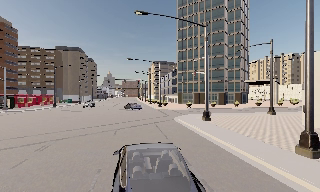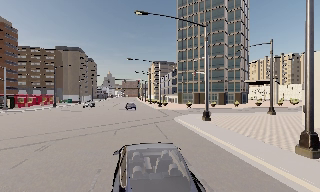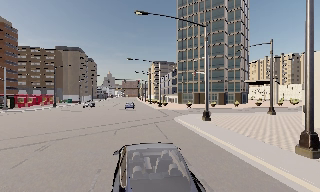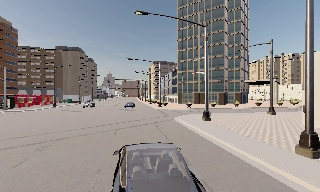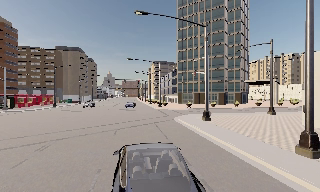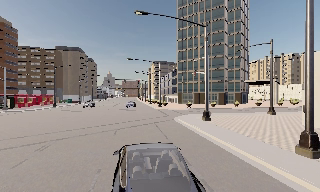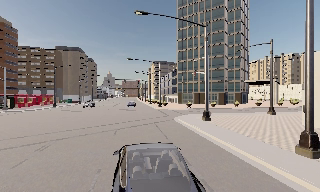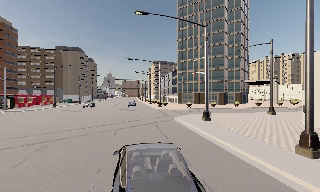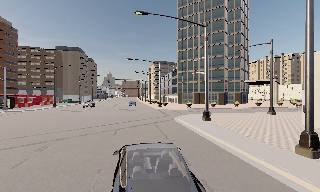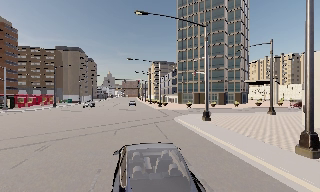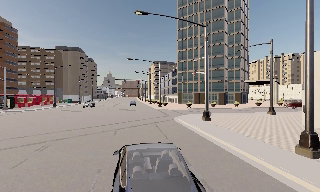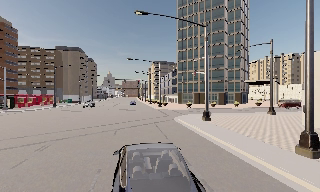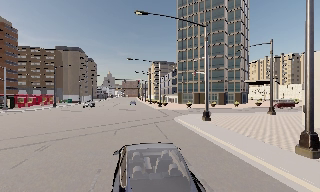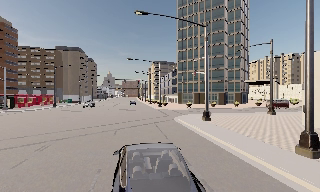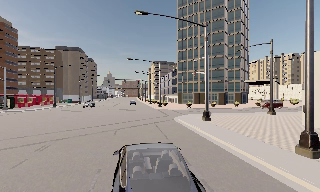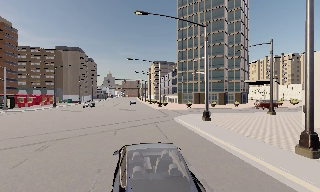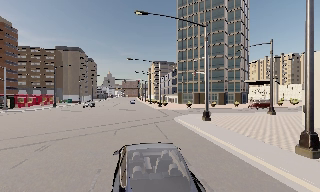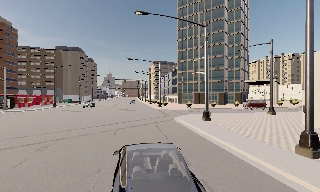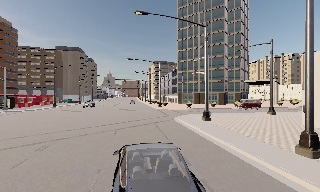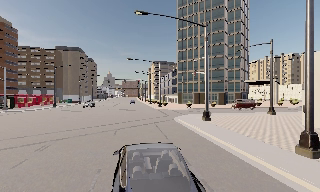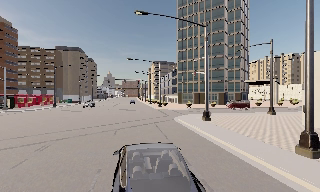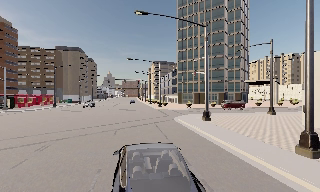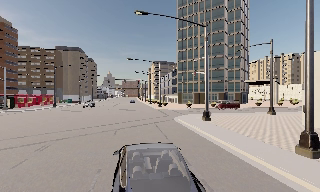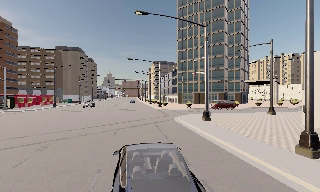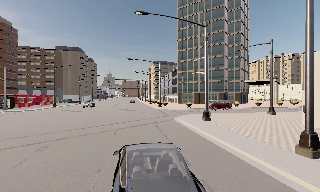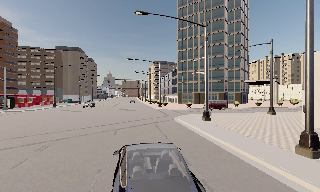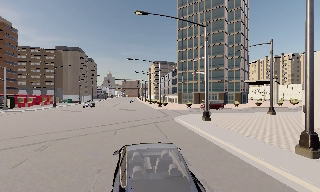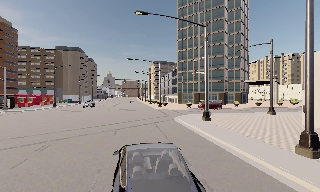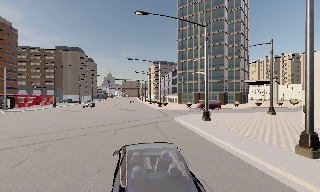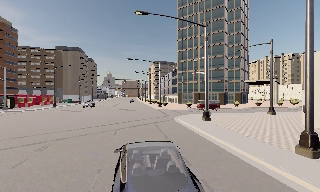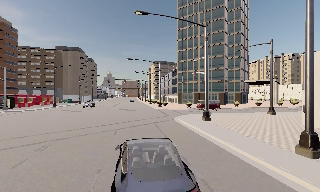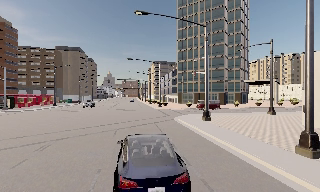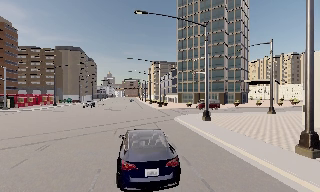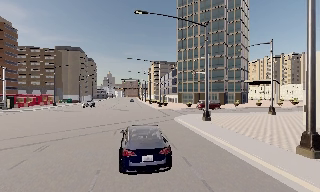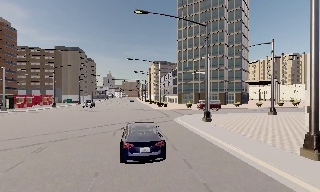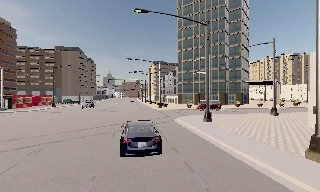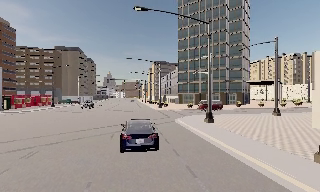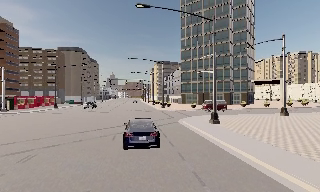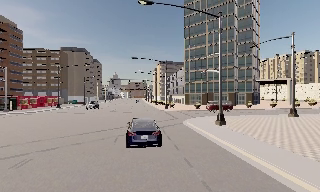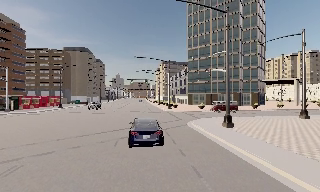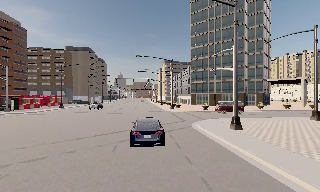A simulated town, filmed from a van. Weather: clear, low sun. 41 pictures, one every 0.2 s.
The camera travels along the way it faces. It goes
forward.
0.0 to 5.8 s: The camera keeps its place and its aim.
5.8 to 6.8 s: The camera shifts only a little, or ends up much as it began.
6.8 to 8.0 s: The camera travels forward, about 3.5 m, so what stands in front looms larger. It gains speed.
The film runs forward here.
